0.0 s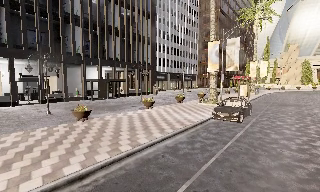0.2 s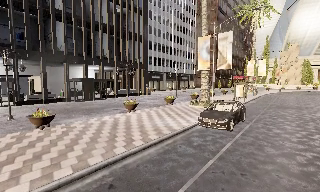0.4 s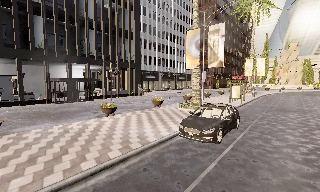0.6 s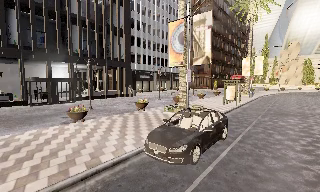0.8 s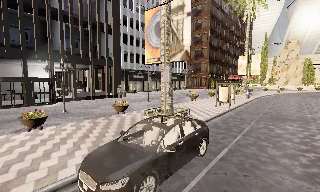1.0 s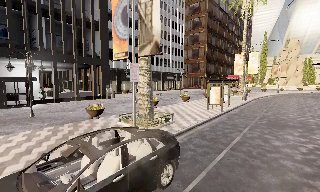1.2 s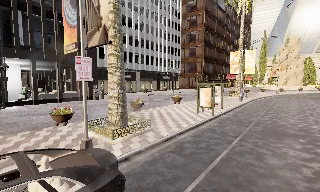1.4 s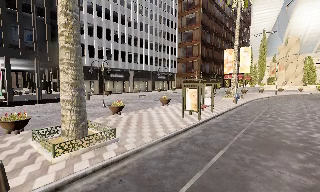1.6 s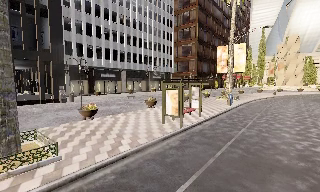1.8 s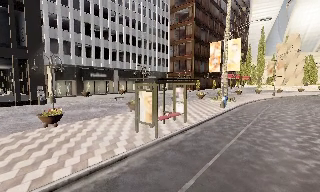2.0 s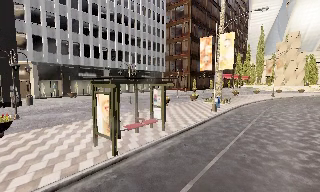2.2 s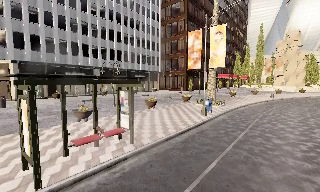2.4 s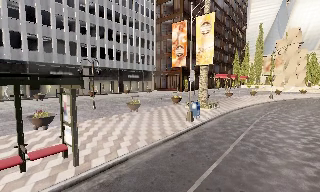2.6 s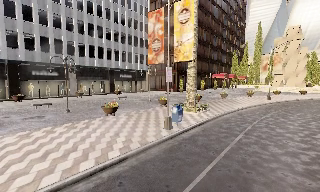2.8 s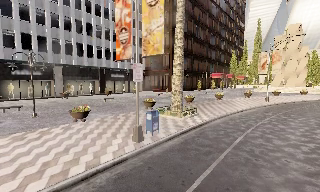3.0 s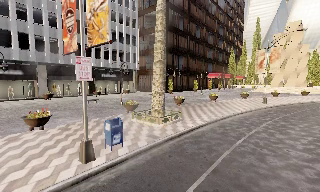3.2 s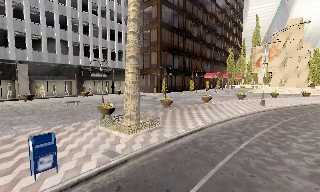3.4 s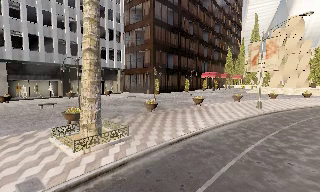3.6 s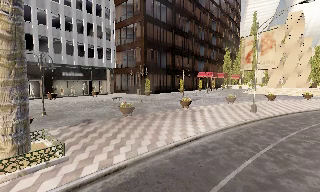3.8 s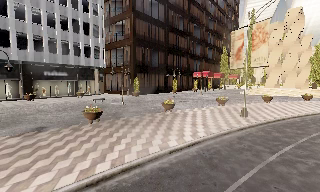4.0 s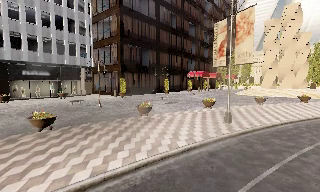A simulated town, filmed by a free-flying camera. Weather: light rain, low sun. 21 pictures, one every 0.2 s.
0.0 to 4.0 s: The camera travels forward and to its right, about 45 m, so what stands in front looms larger.
The film runs backward here.
